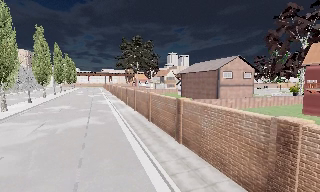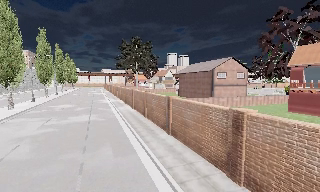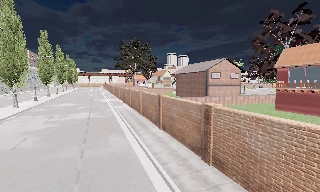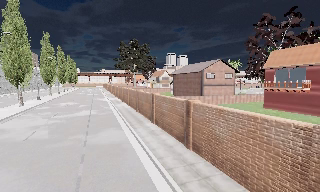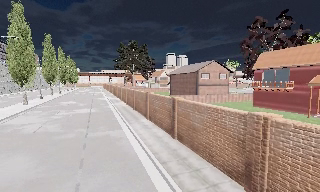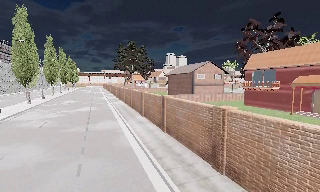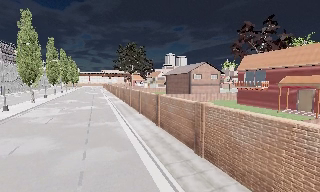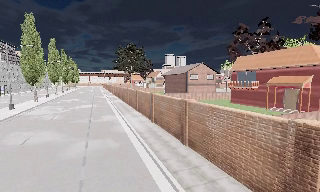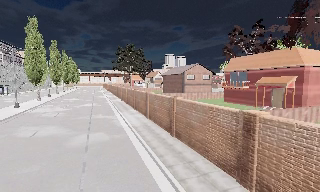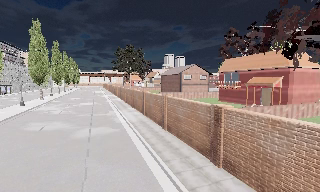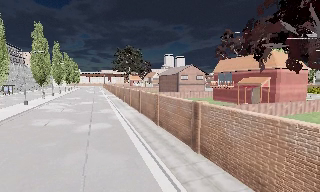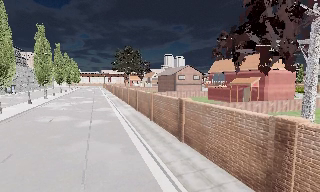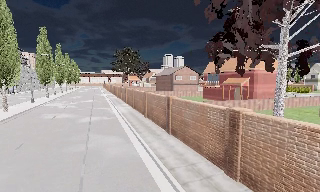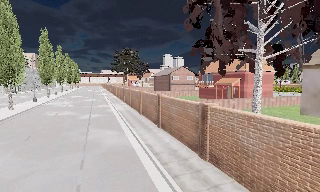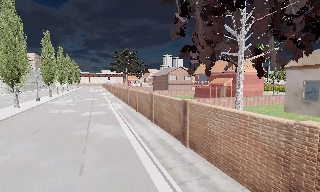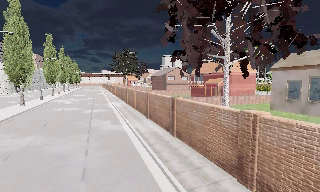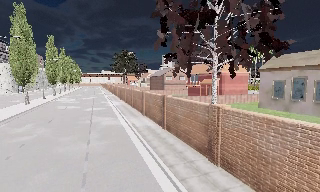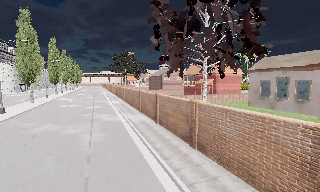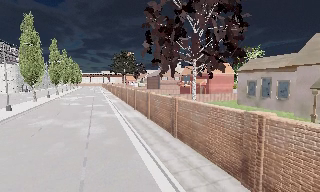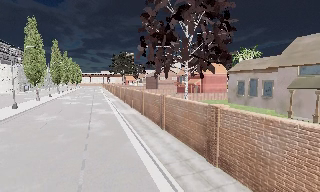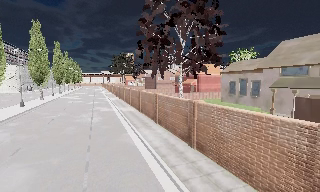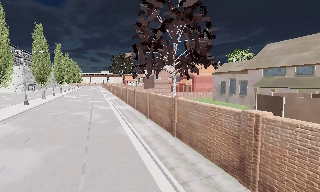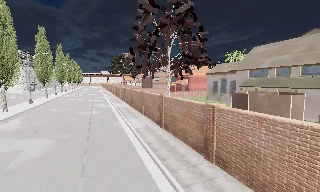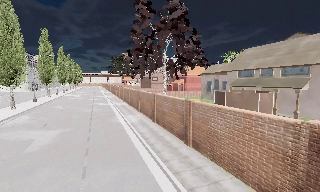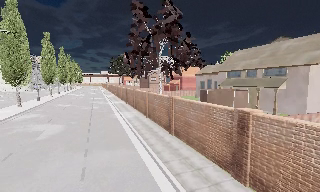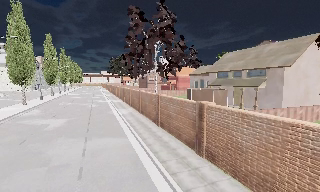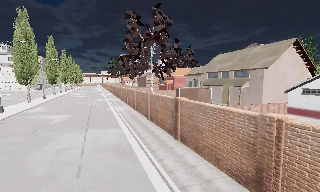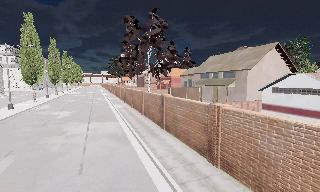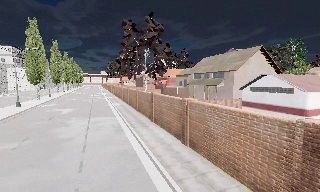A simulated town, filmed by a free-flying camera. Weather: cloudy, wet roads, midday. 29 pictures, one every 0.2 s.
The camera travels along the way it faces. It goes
backward.
0.0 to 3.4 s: The camera travels backward, about 25 m, so what stands in front gets smaller.
3.4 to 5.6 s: The camera travels backward and to its right, about 20 m, so what stands in front gets smaller.
The film runs backward here.
